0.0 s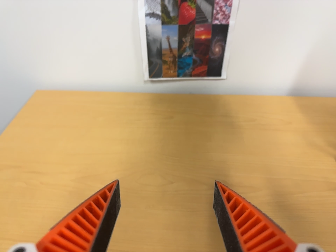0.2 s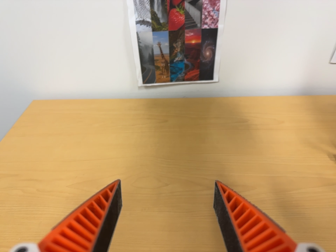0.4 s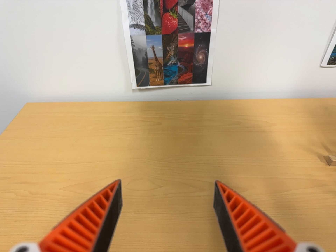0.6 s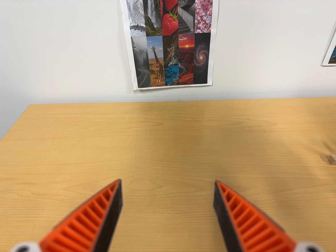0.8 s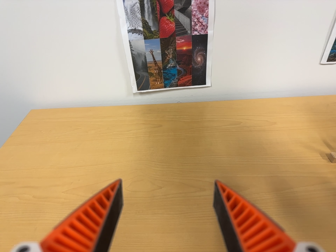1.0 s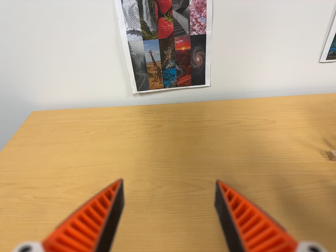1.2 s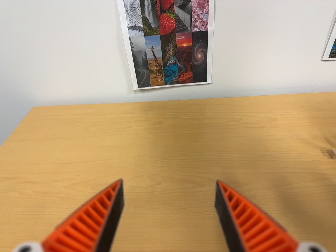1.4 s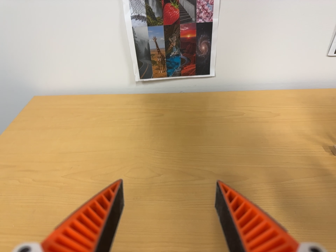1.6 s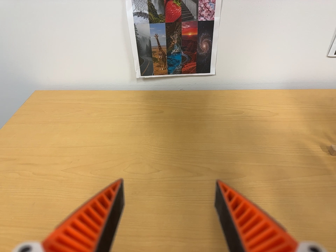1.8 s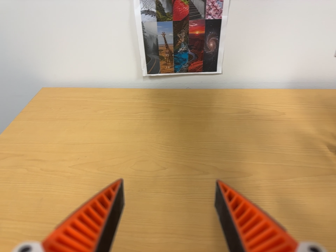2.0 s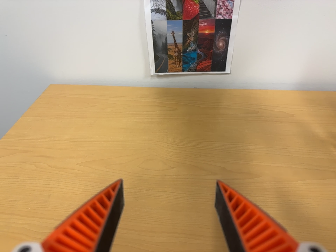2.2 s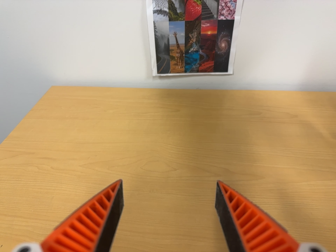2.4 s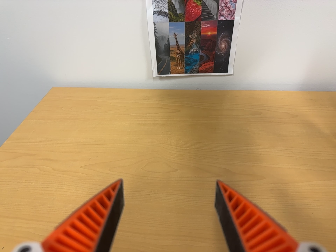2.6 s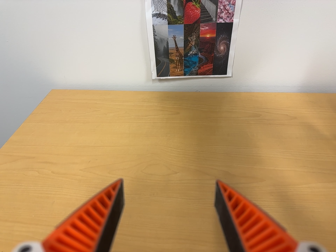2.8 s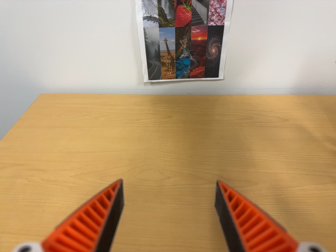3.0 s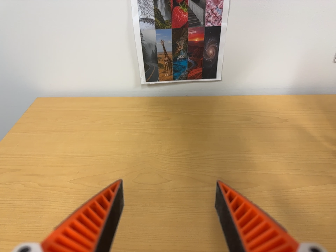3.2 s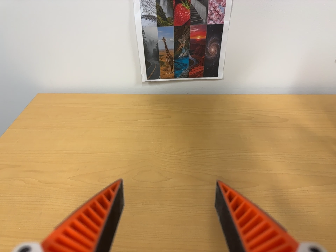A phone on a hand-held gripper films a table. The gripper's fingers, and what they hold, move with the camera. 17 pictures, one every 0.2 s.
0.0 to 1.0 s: The camera travels to its right, about 5 cm, so close, fixed things drift to the left.
1.0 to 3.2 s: The camera shifts only a little, or ends up much as it began.
The film runs forward here.
